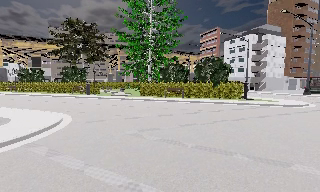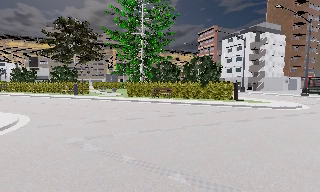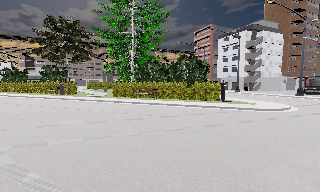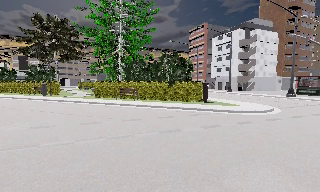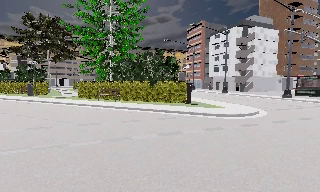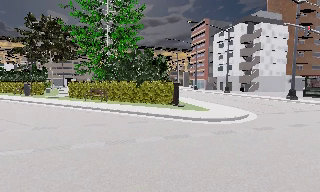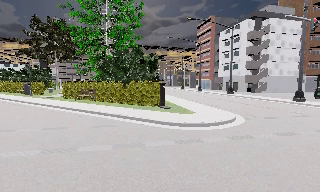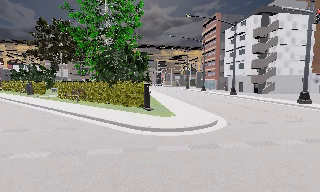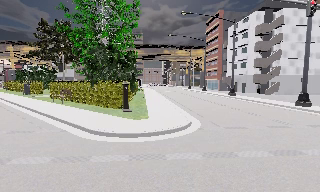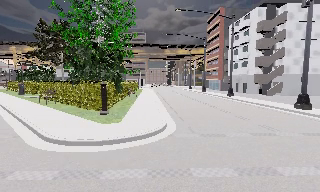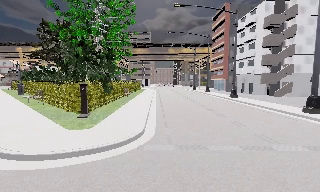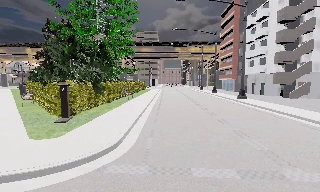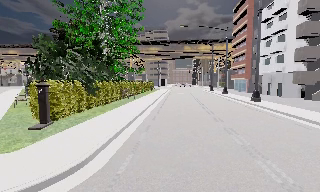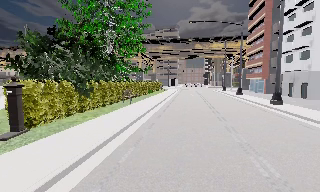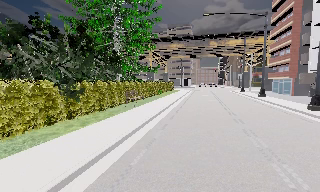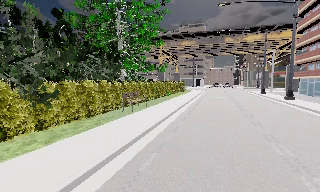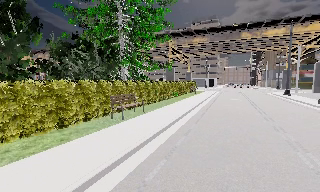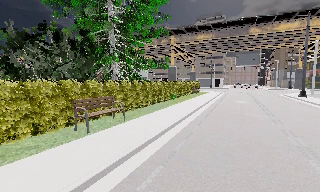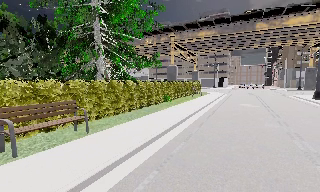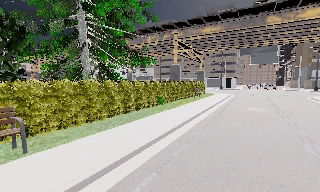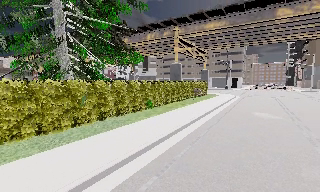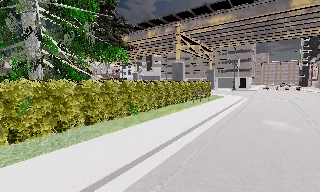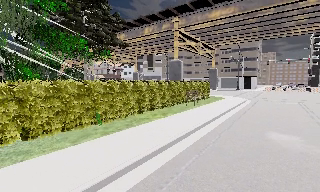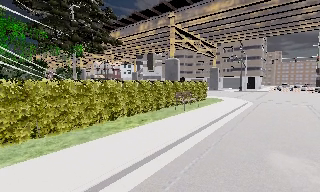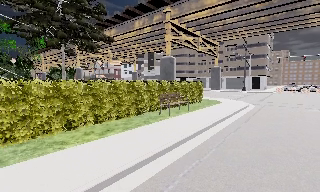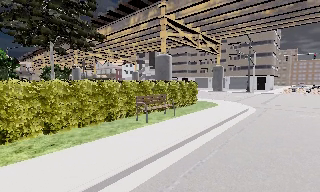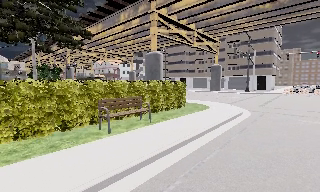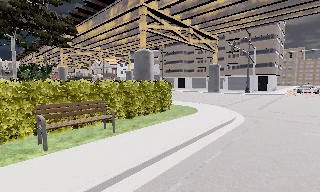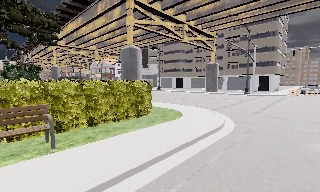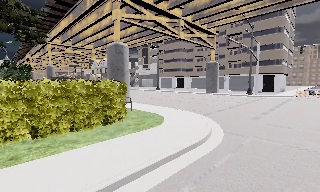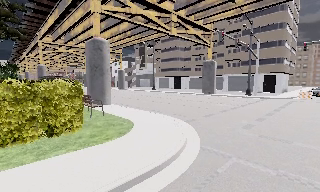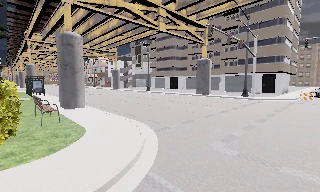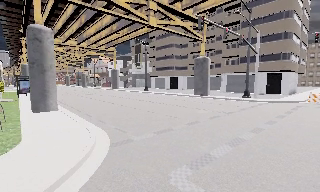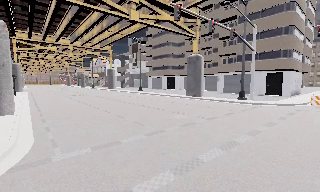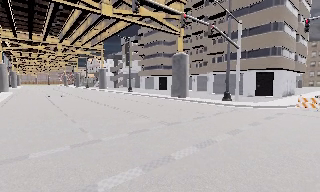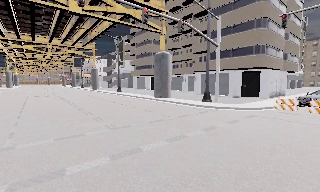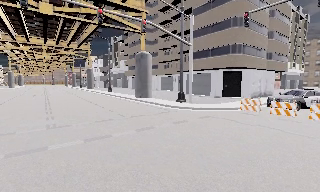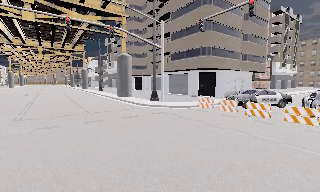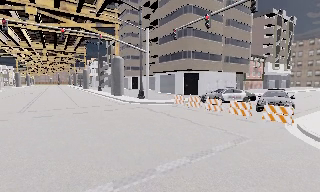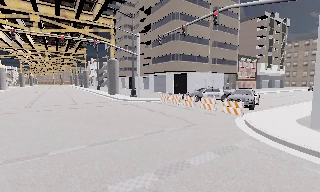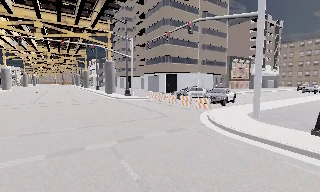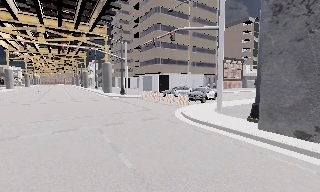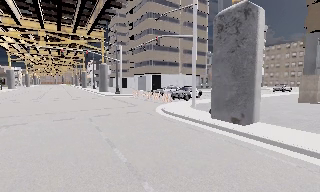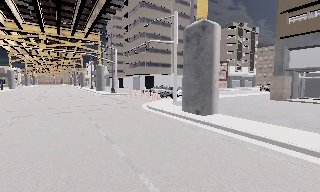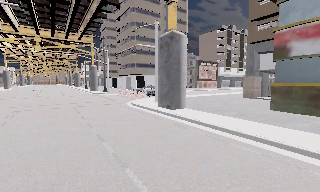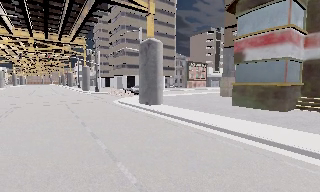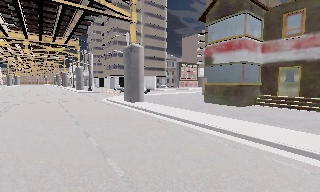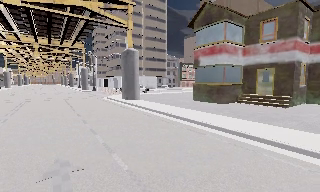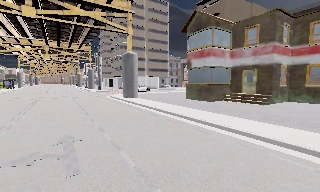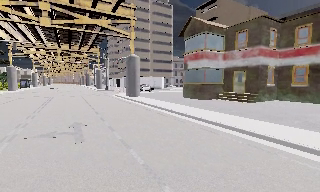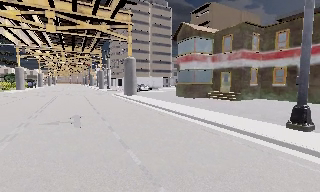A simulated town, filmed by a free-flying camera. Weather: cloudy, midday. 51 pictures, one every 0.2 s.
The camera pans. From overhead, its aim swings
counterclockwise.
0.0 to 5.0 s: The camera pans to its left, which is counterclockwise from overhead, by about 65 degrees. It travels forward and to its right, about 50 m.
5.0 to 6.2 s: The camera travels forward and to its right, about 13 m, so what stands in front looms larger.
6.2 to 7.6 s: The camera pans to its left, which is counterclockwise from overhead, by about 10 degrees. It travels to its right, about 17 m, so close, fixed things drift to the left.
7.6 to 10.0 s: The camera travels backward and to its right, about 25 m, so what stands in front gets smaller.
The film runs backward here.
